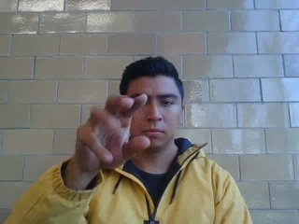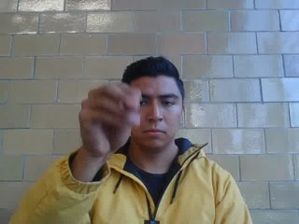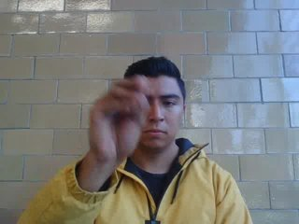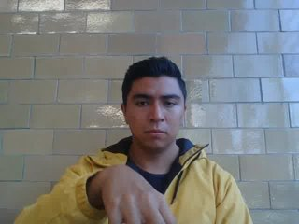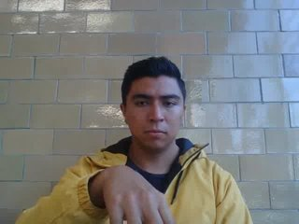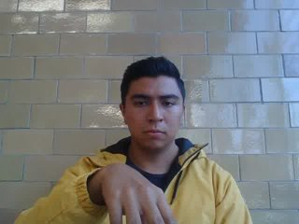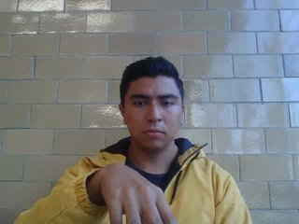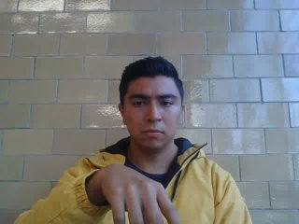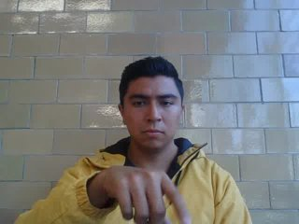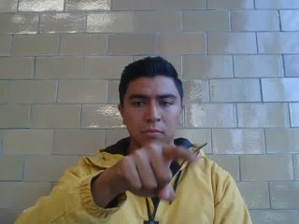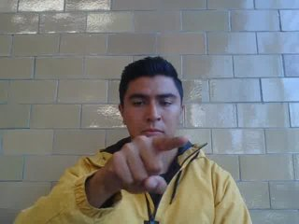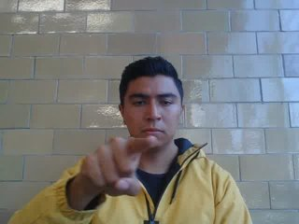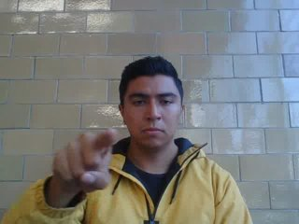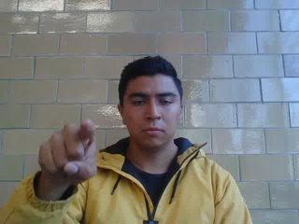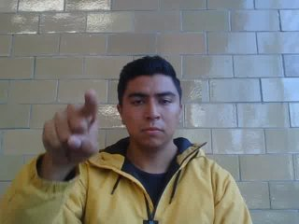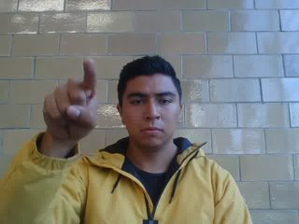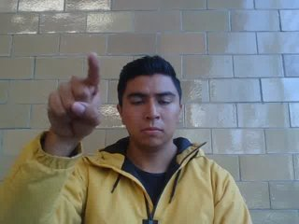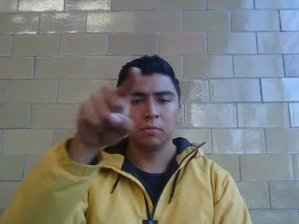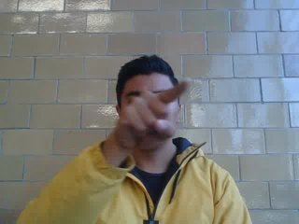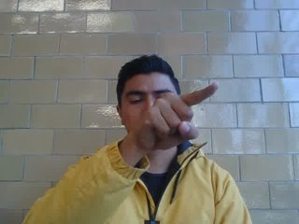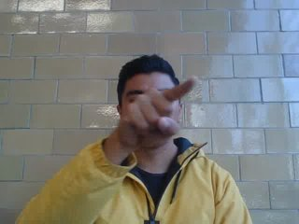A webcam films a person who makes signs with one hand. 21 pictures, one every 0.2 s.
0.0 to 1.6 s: On the screen the hand sweeps downward. The name of the sign: Throw down.
1.7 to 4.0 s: Pointing with one finger.
